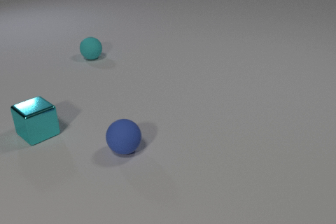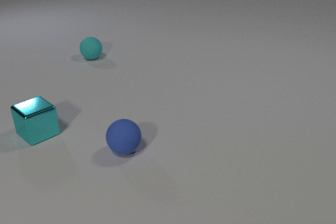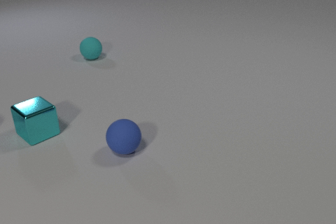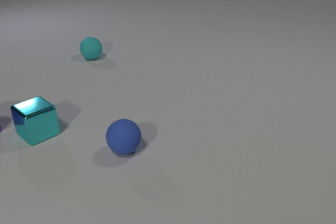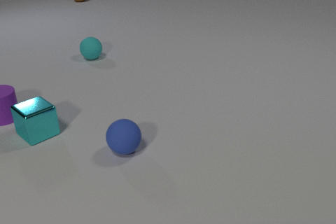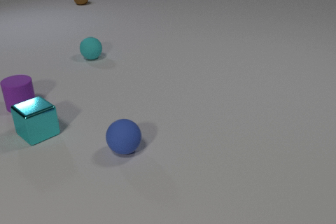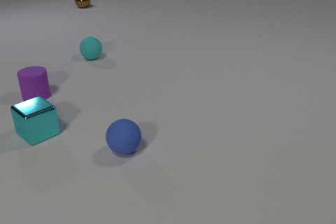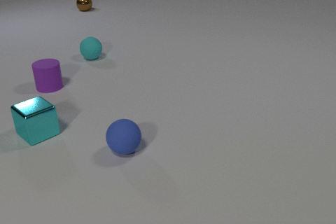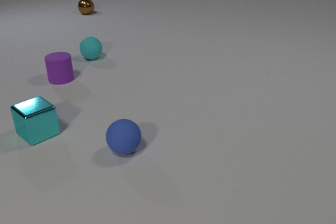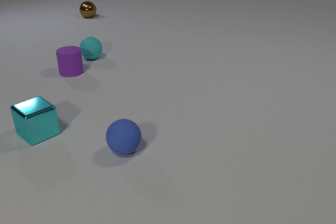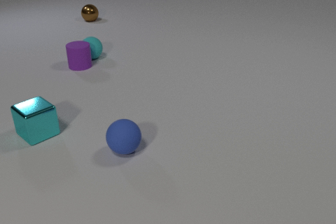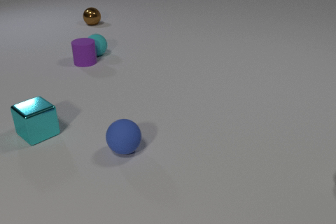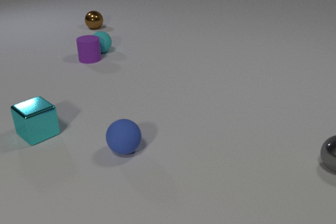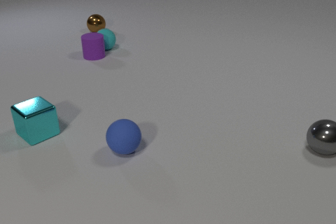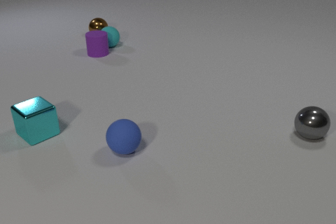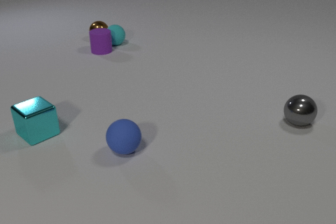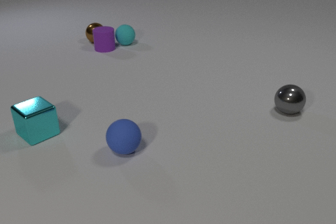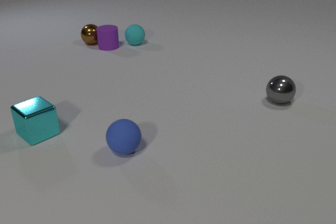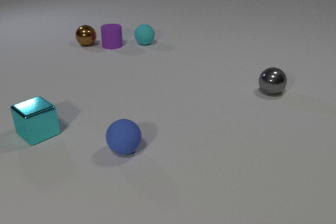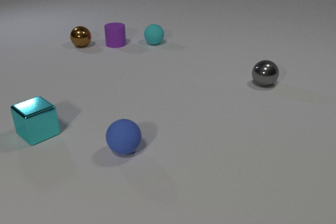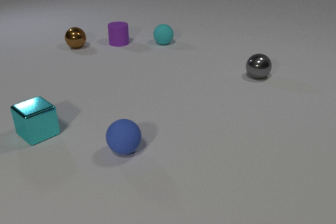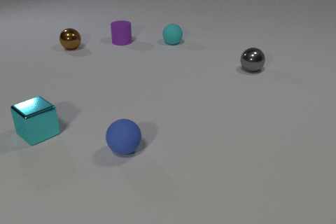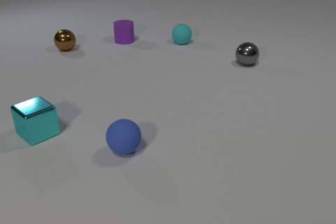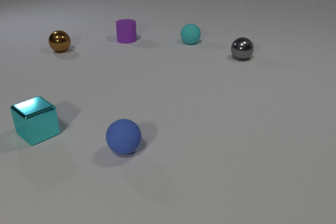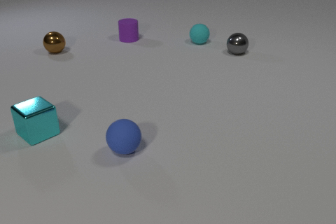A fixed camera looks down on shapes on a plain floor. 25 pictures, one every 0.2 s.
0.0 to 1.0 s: The purple rubber cylinder comes in at the left edge, slides away from the camera and to the right. The brown metal sphere comes in at the top edge, rolls toward the camera.
1.0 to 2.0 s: The purple rubber cylinder slides away from the camera and to the right. The brown metal sphere rolls toward the camera. The purple rubber cylinder and the cyan rubber sphere collide.
2.0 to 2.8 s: The purple rubber cylinder slides away from the camera and to the right. The cyan rubber sphere rolls away from the camera and to the right. The brown metal sphere rolls toward the camera. The gray metal sphere comes in at the right edge, rolls away from the camera and to the left.
2.8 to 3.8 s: The purple rubber cylinder slides away from the camera and to the right. The cyan rubber sphere rolls to the right. The brown metal sphere rolls toward the camera and to the left. The gray metal sphere rolls away from the camera and to the left. The cyan rubber sphere and the brown metal sphere collide. The purple rubber cylinder and the brown metal sphere collide.
3.8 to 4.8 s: The purple rubber cylinder slides away from the camera and to the right. The cyan rubber sphere rolls to the right. The brown metal sphere rolls to the left and toward the camera. The gray metal sphere rolls away from the camera.
How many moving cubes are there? 0.
What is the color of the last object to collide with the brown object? purple.
Are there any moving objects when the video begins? no.
